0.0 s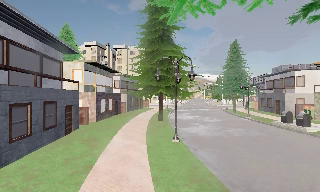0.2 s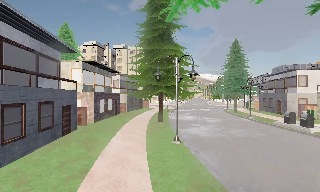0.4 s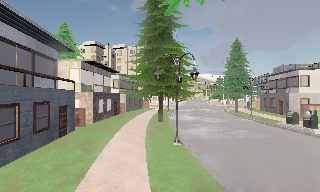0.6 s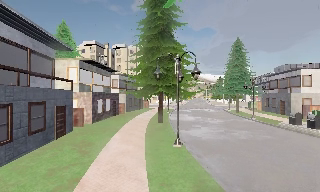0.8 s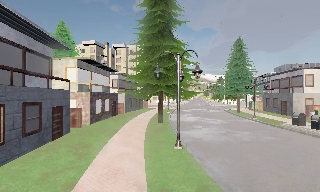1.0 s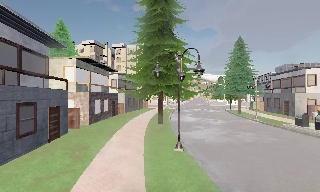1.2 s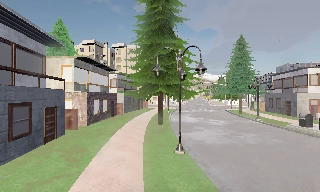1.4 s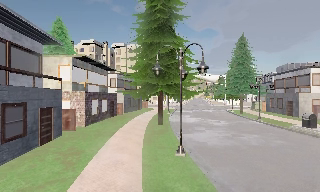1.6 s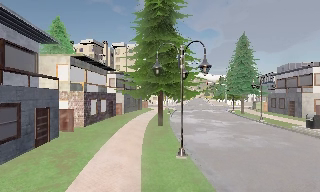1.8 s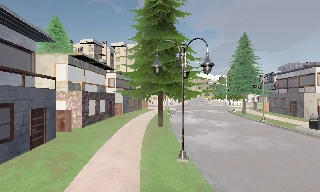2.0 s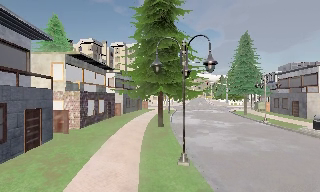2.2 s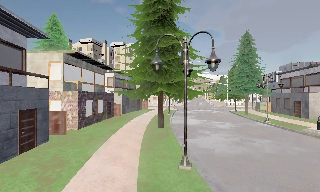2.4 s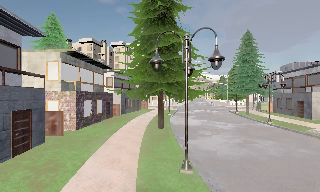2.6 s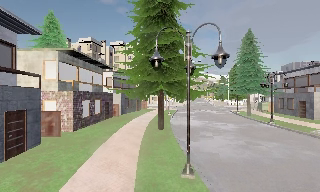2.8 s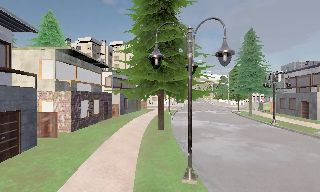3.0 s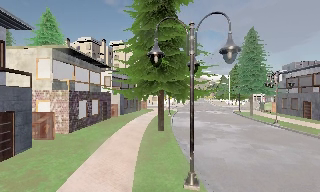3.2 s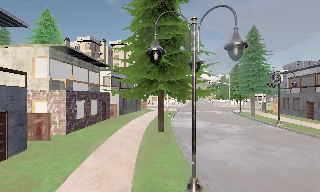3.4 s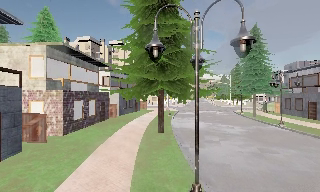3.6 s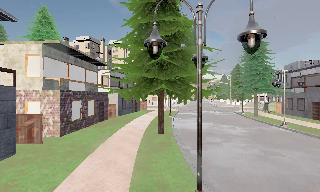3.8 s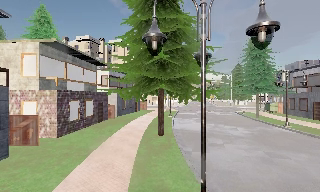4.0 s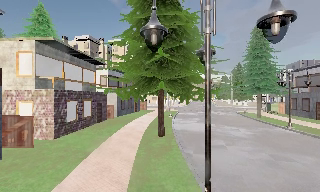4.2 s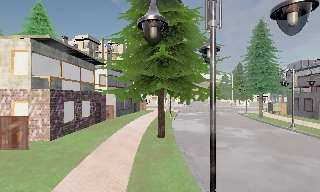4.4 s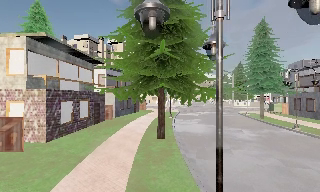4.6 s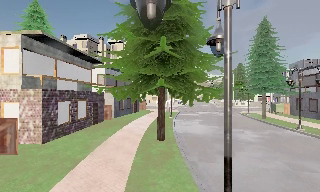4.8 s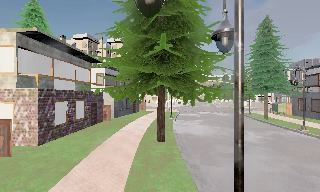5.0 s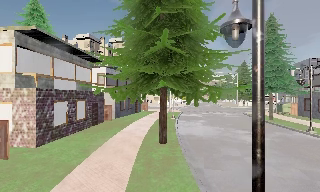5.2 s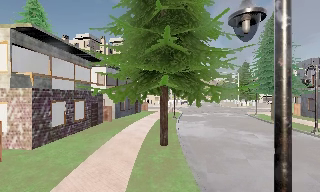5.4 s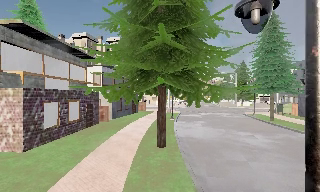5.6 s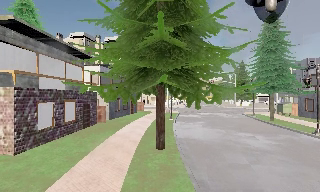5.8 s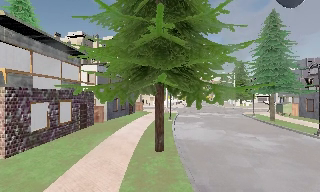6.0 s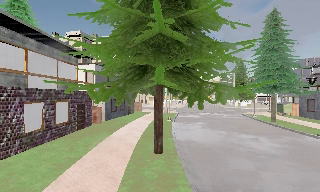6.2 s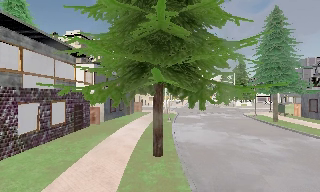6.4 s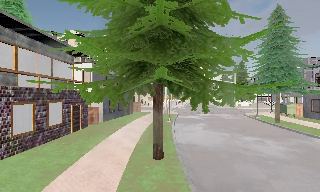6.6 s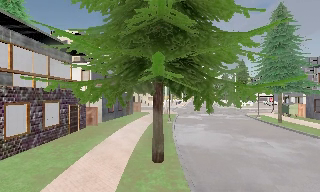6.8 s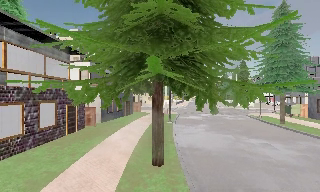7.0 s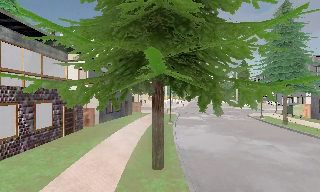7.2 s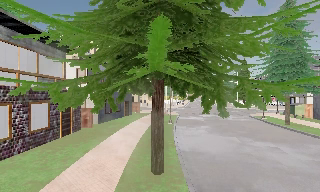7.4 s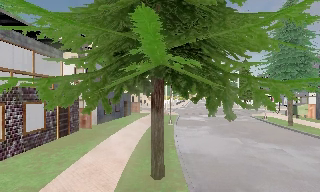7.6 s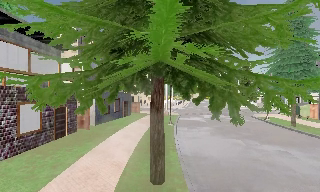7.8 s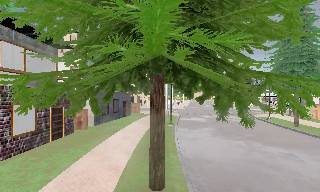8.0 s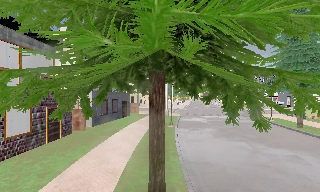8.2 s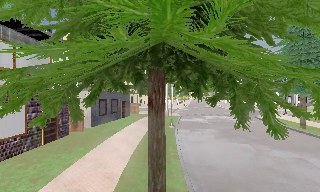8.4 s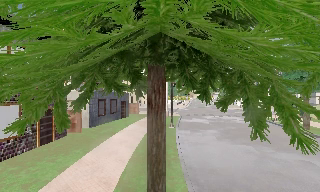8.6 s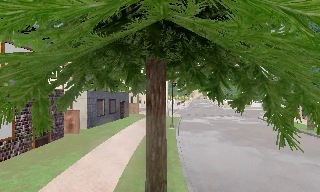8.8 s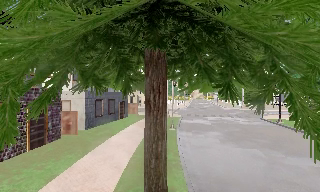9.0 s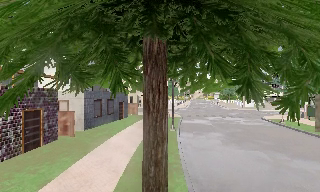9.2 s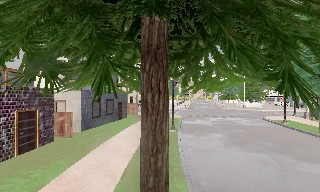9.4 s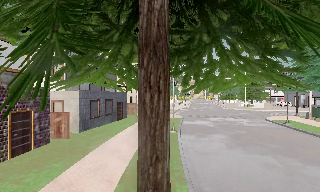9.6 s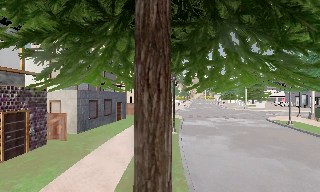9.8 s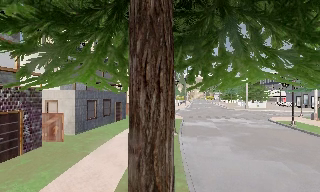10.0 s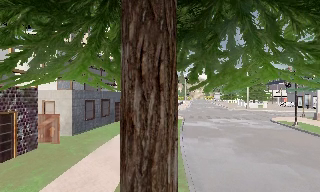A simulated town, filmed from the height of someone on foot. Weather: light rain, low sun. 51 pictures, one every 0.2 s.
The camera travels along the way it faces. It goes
forward.
0.0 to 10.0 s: The camera travels forward, about 15 m, so what stands in front looms larger.
The film runs forward here.
